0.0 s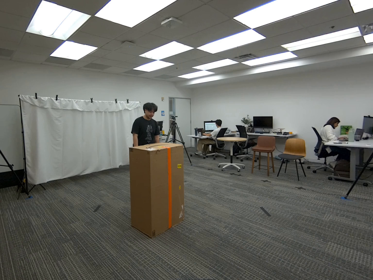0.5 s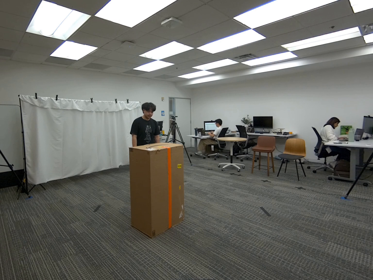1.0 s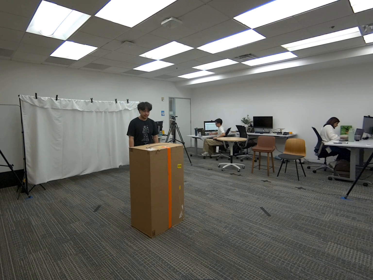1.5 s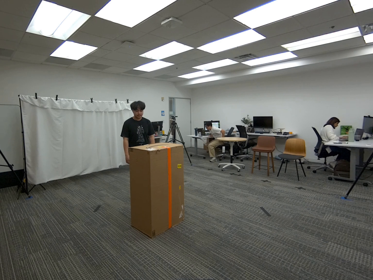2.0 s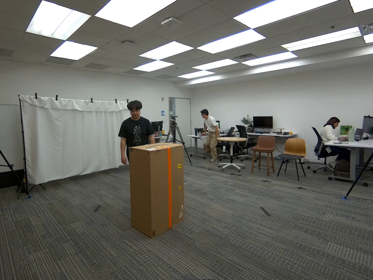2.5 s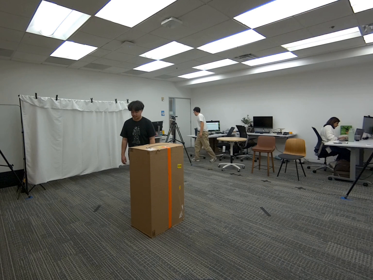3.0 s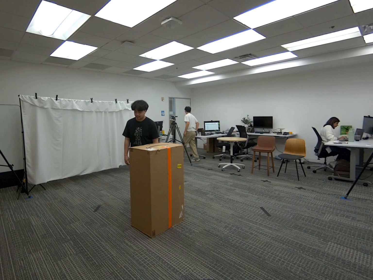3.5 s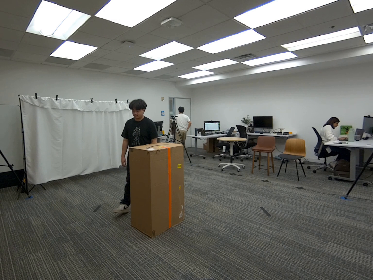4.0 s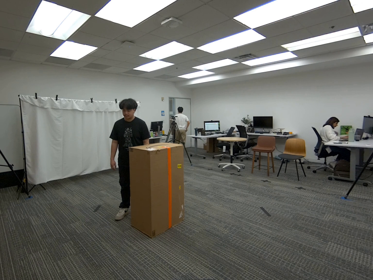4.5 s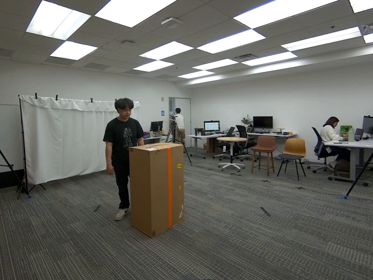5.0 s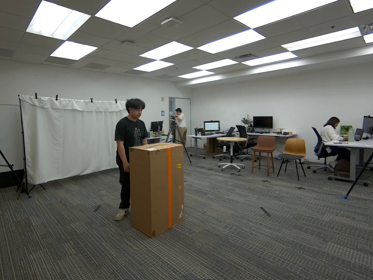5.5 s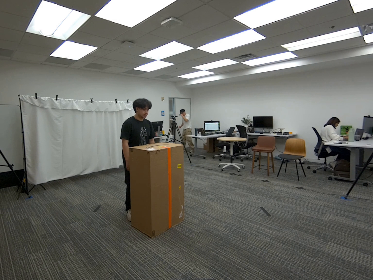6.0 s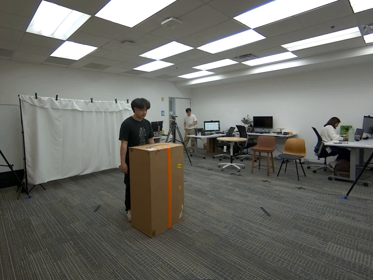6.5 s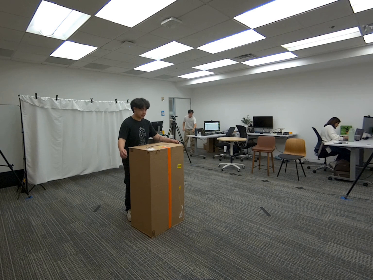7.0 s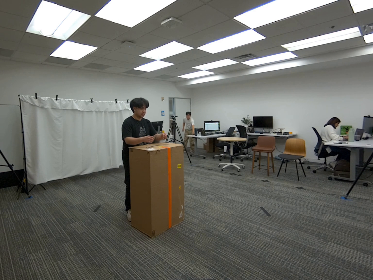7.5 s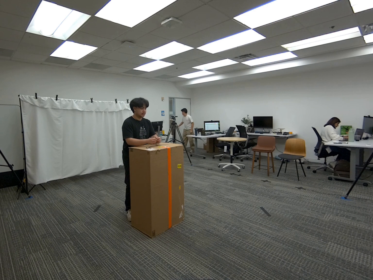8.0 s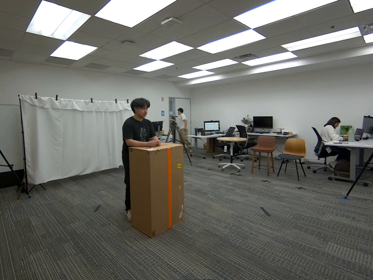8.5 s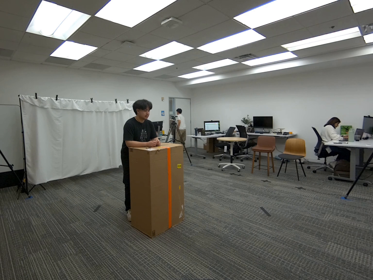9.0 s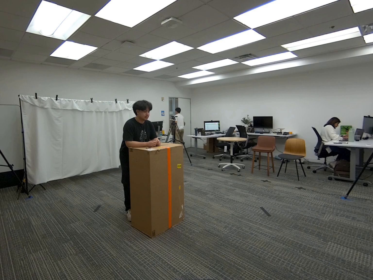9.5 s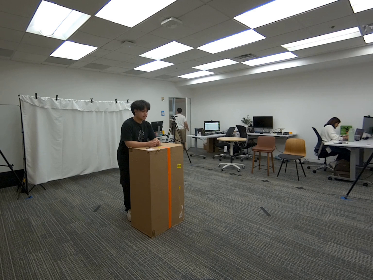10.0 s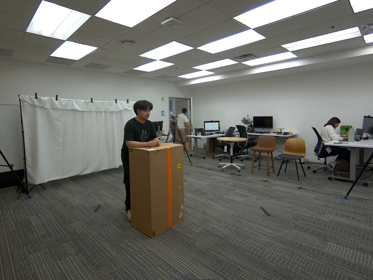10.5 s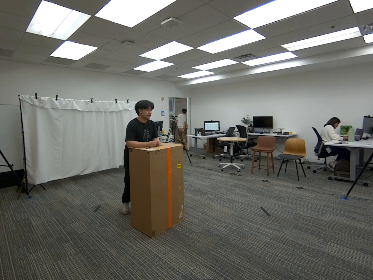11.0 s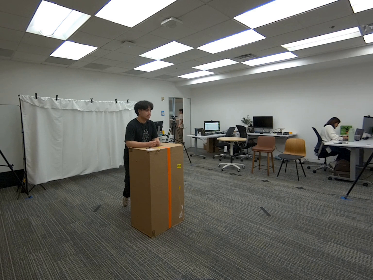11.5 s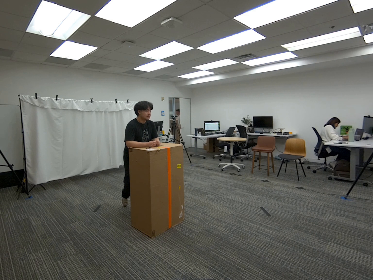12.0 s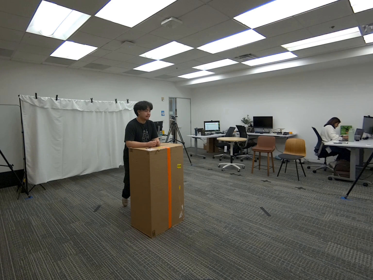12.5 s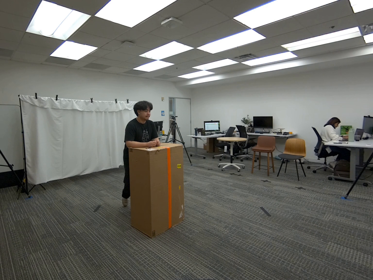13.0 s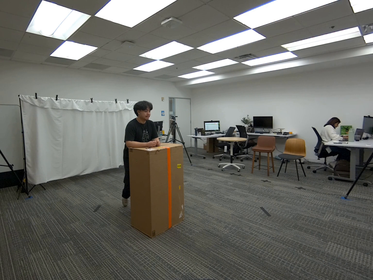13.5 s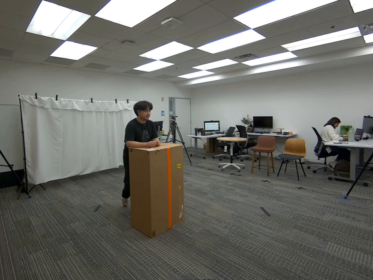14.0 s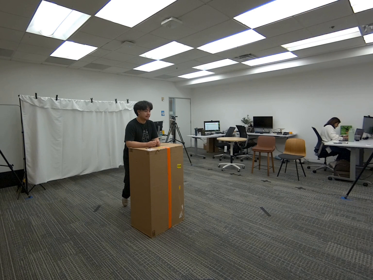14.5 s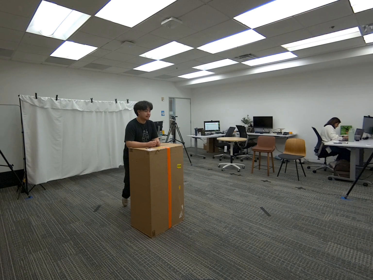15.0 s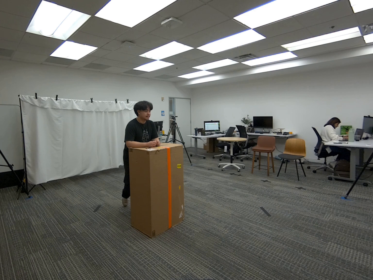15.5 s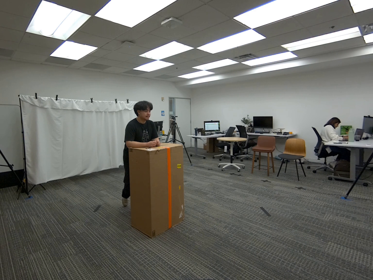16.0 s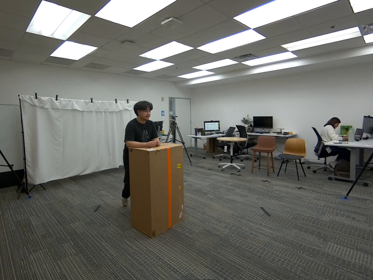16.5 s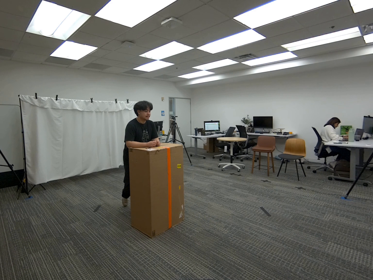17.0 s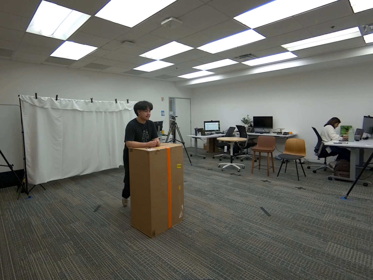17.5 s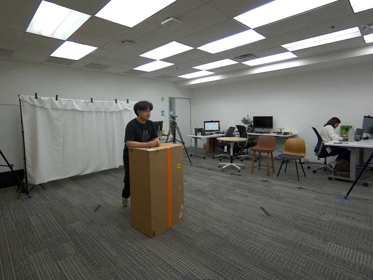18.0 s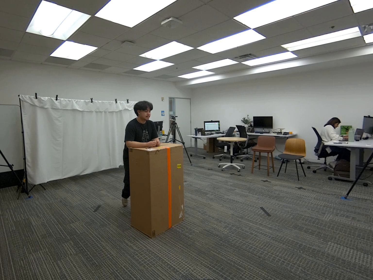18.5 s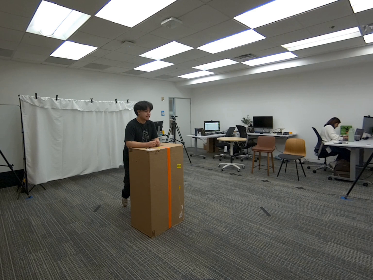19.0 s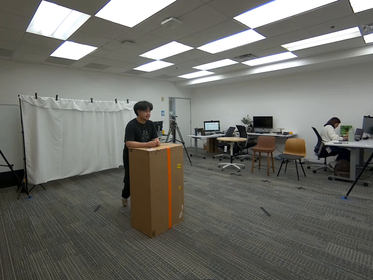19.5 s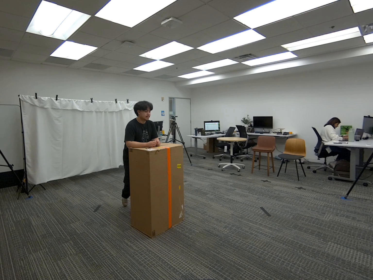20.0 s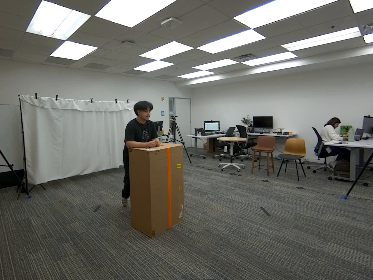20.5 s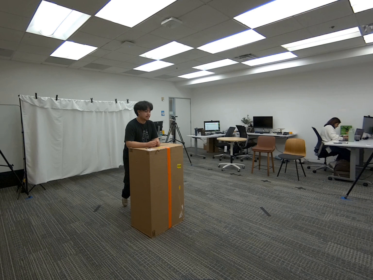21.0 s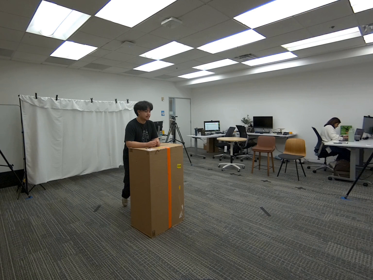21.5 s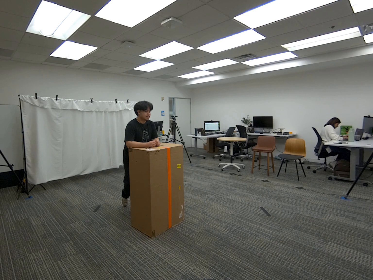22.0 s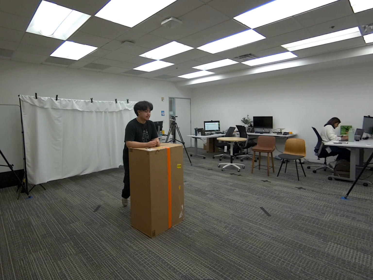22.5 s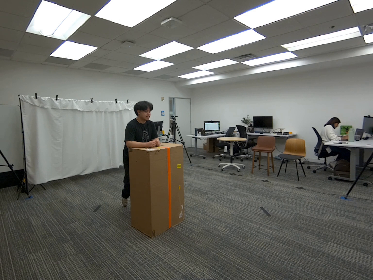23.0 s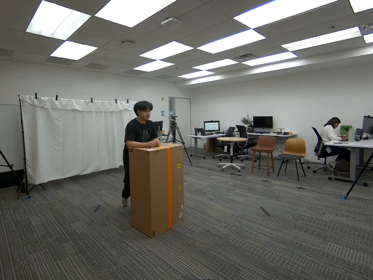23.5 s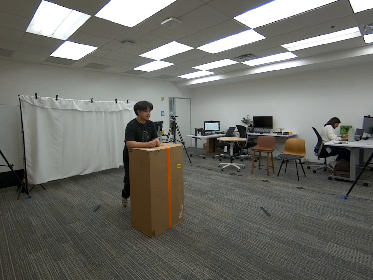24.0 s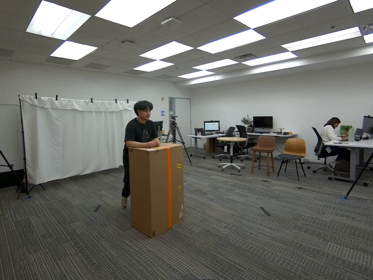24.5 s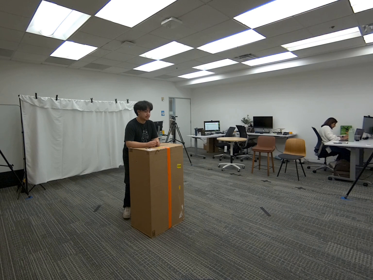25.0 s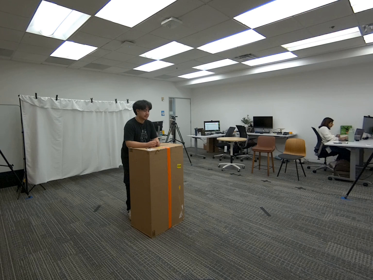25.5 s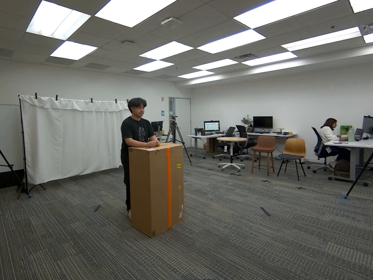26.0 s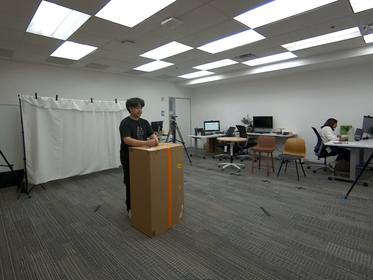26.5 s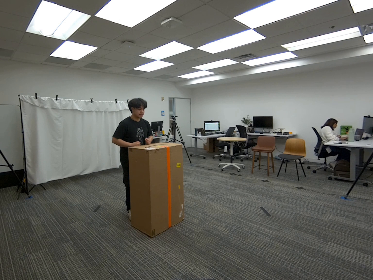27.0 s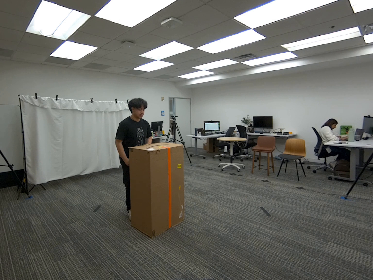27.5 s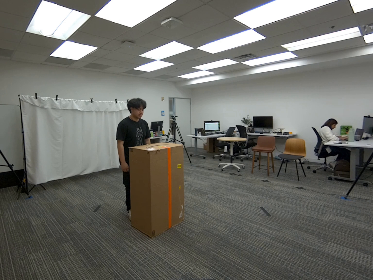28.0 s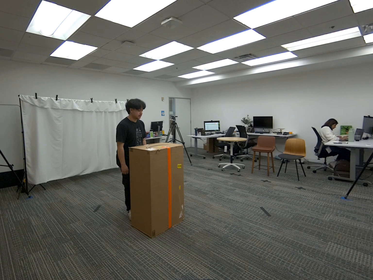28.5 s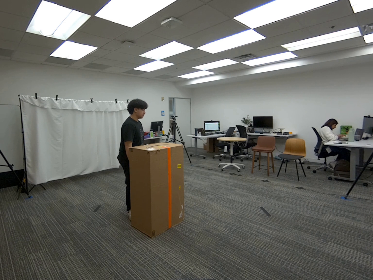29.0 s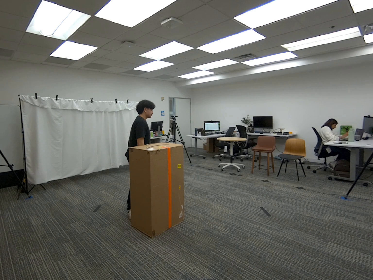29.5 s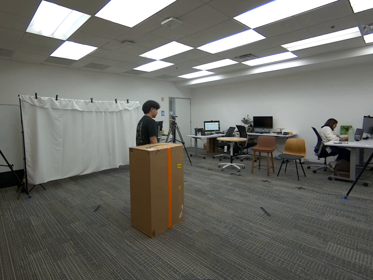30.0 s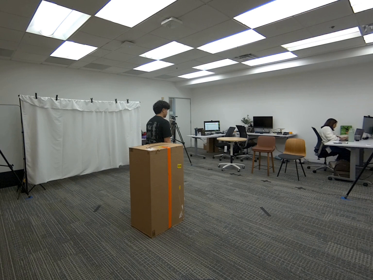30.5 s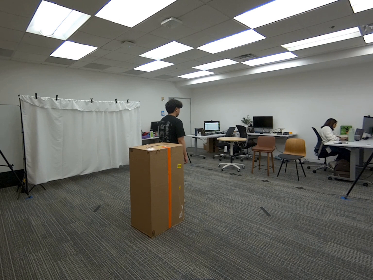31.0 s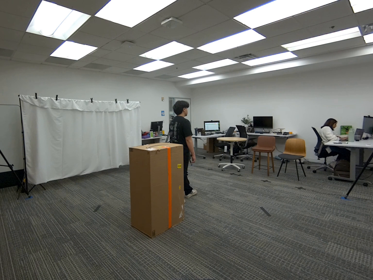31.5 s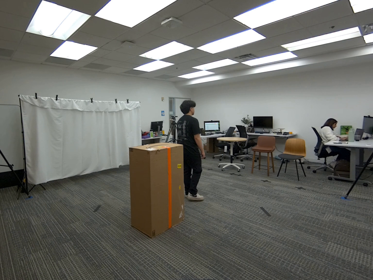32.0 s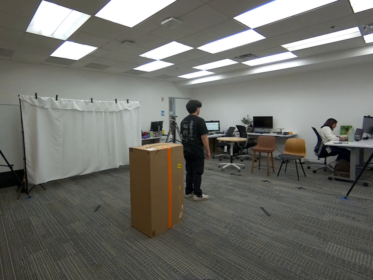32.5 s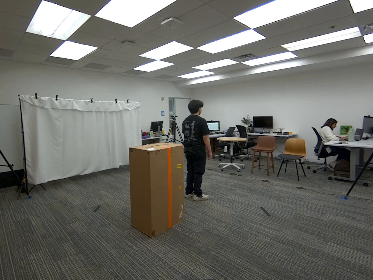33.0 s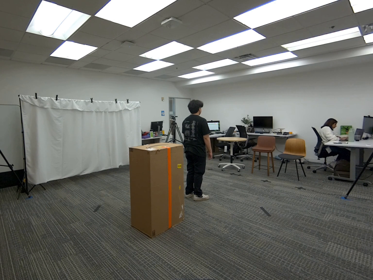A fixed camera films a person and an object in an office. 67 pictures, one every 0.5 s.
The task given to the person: Walk over to the giant cardboard box and lean on the giant cardboard box. Step away when complete.
